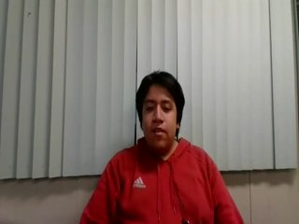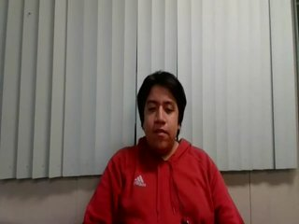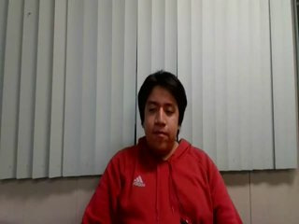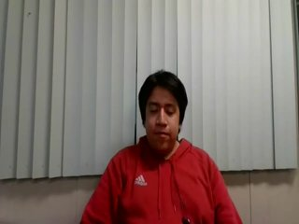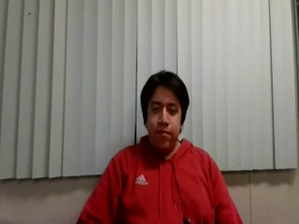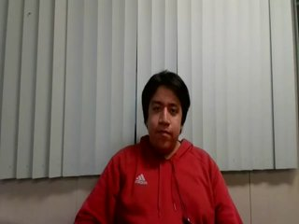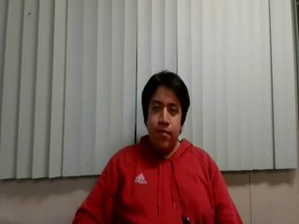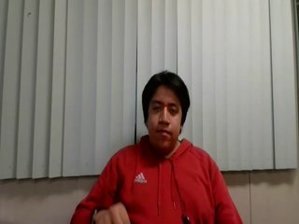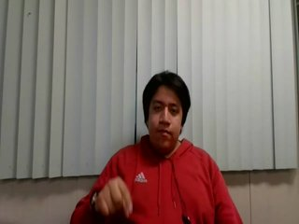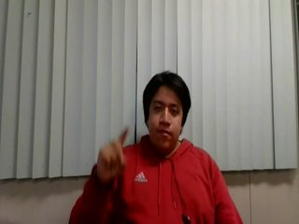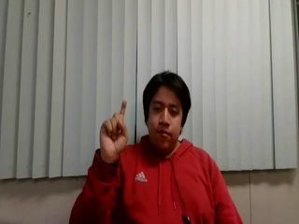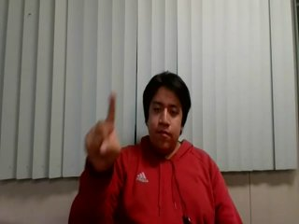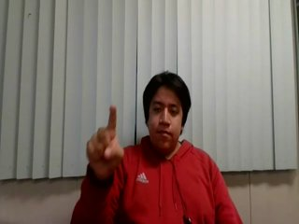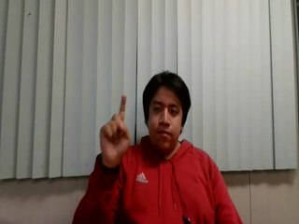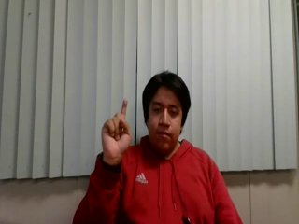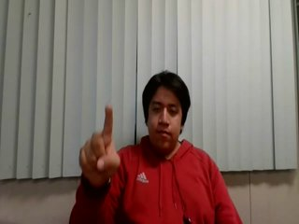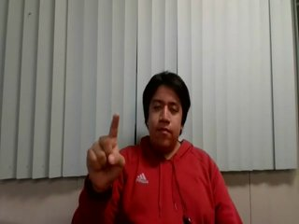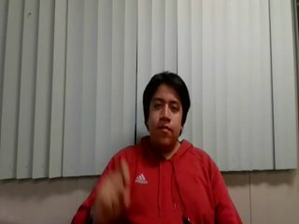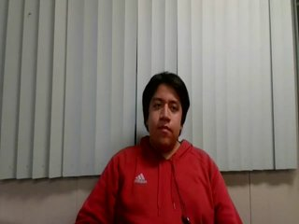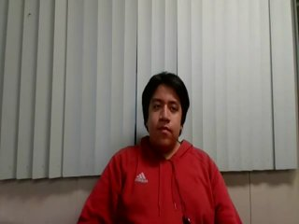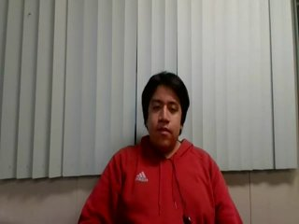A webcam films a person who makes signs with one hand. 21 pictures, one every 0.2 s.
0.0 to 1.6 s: Non-gesture.
1.7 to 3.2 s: Double click with one finger.
3.3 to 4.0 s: Non-gesture.
